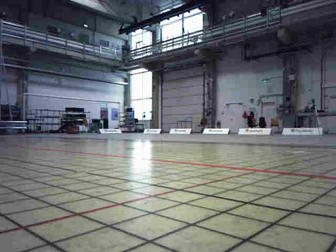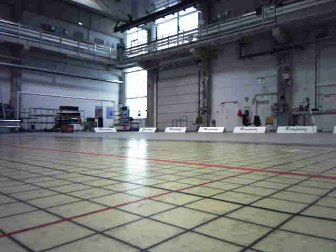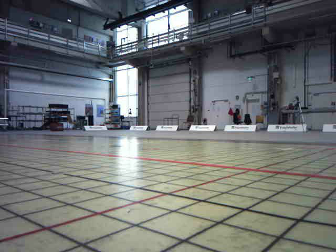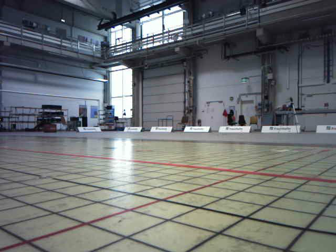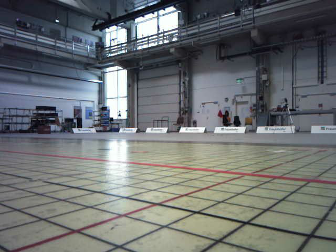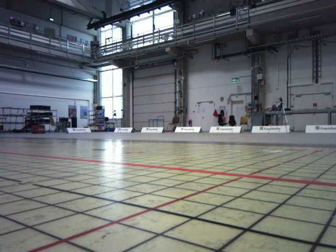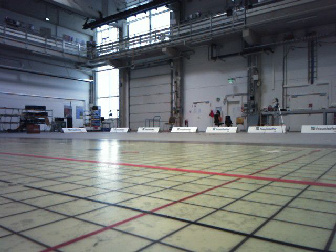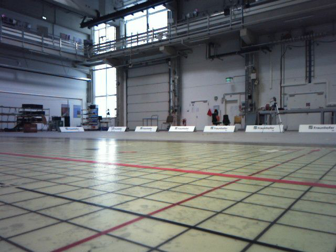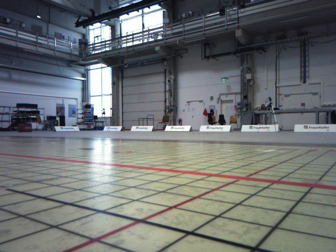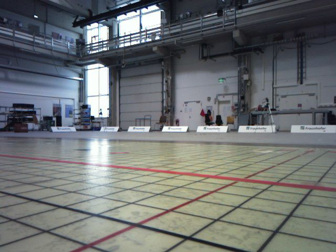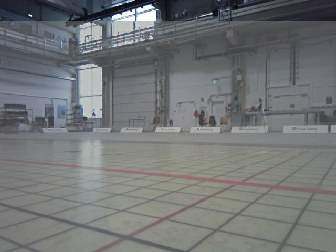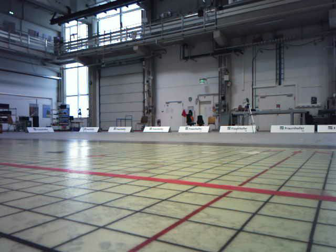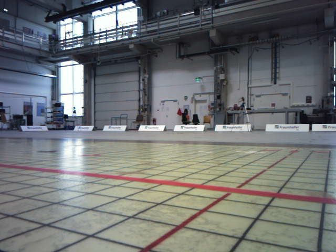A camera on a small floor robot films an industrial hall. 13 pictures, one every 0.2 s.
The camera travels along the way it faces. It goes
forward.
0.0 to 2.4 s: The camera swings to its right by about 10 degrees, and the scene slides to the left. It travels forward, about 0.5 m, so what stands in front looms larger.
The film runs forward here.
